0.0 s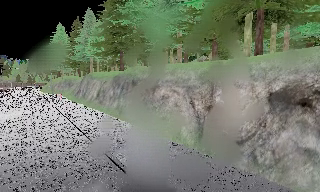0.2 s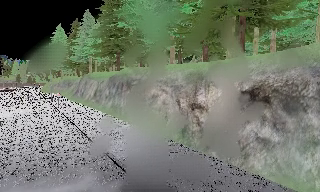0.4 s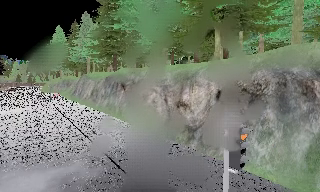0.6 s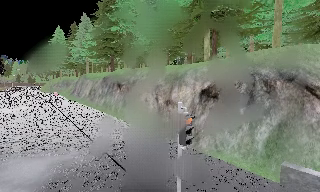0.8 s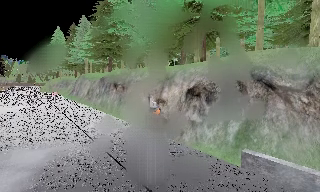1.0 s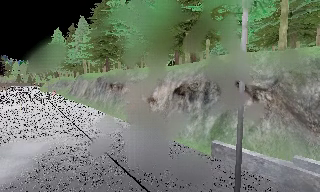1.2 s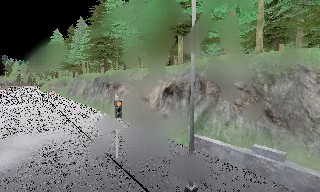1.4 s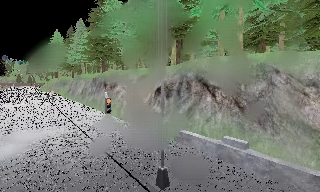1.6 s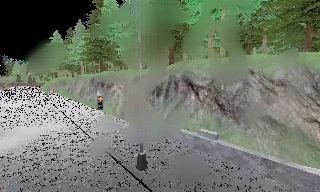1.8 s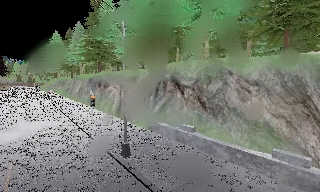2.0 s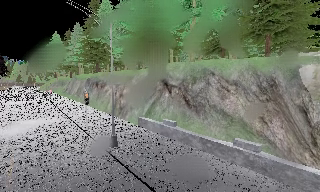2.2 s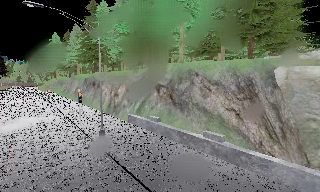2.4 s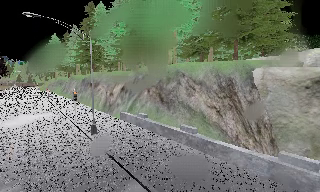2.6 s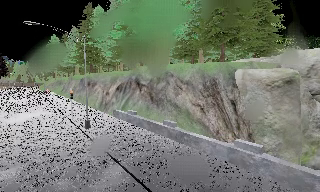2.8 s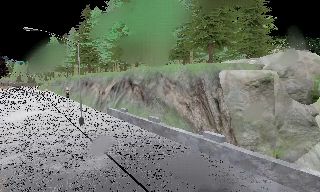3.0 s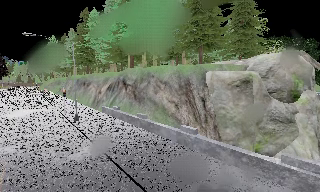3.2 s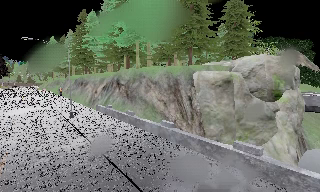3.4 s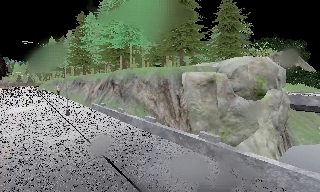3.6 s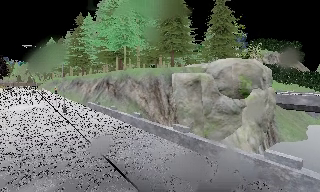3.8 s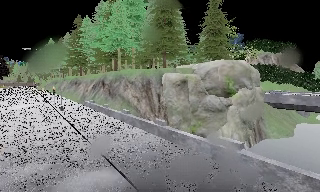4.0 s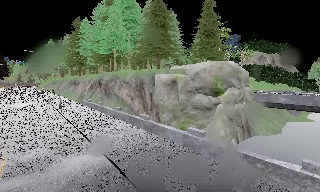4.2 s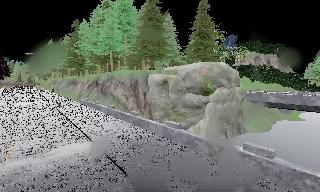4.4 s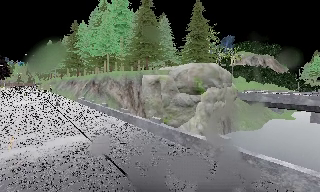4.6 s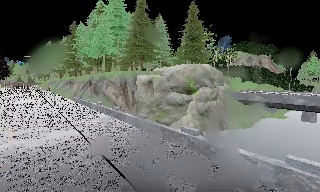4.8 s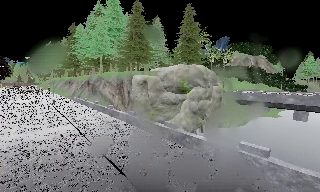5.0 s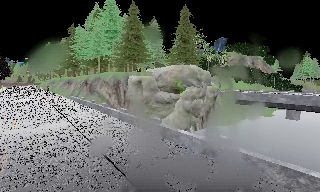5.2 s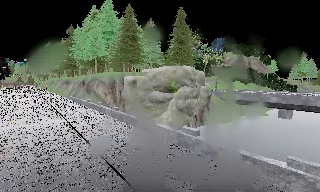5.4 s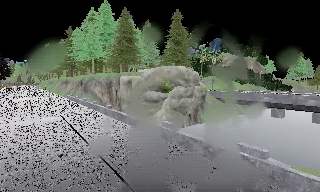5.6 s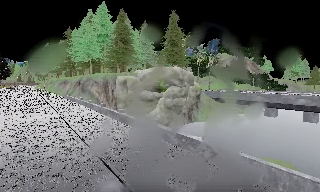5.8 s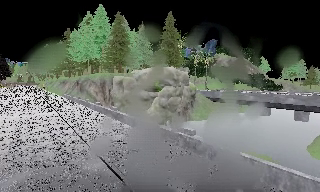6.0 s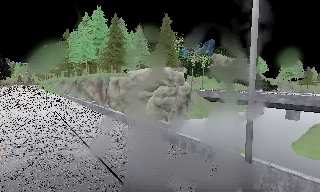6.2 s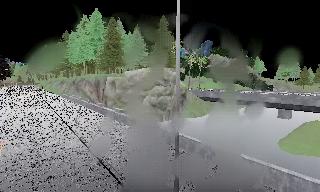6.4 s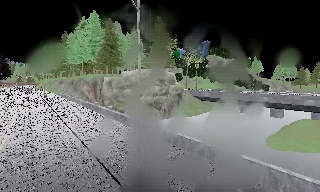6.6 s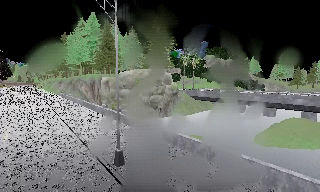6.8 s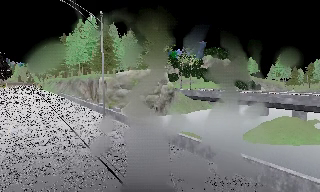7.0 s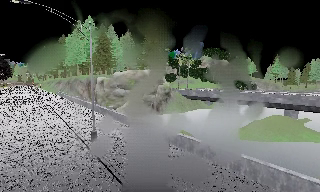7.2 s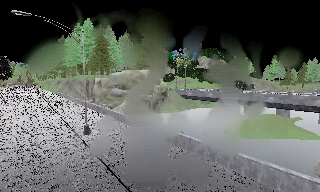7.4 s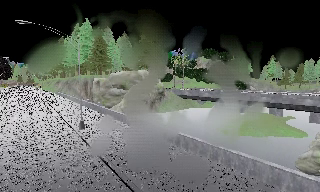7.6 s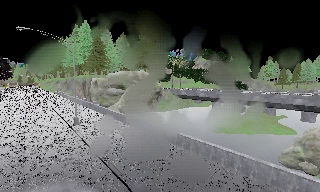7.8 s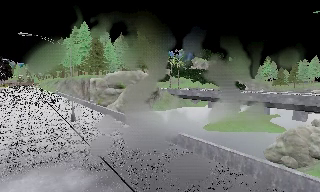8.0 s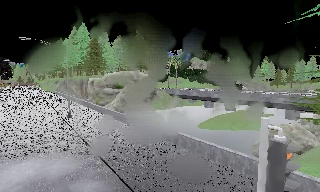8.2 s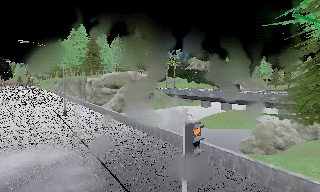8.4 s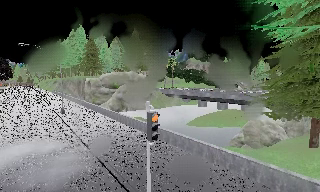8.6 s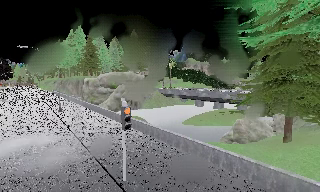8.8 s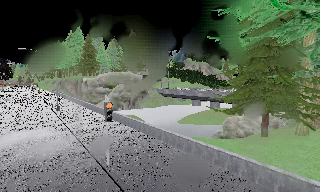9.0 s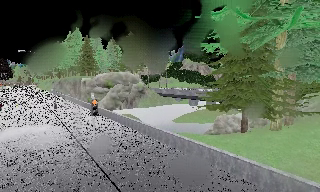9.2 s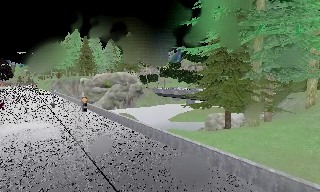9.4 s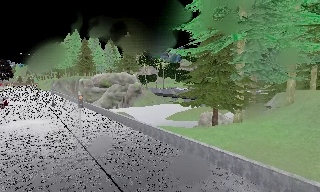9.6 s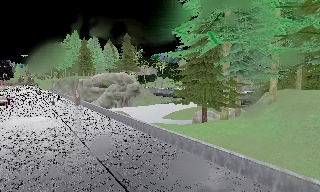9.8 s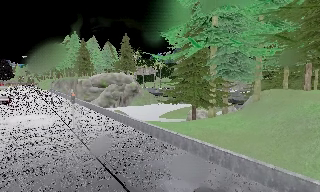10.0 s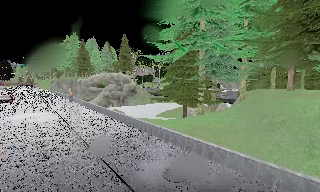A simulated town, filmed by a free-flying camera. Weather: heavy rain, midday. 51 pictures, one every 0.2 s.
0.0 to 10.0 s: The camera travels backward and to its right, about 85 m, so what stands in front gets smaller.
The film runs backward here.
